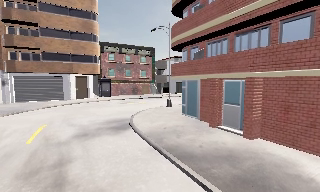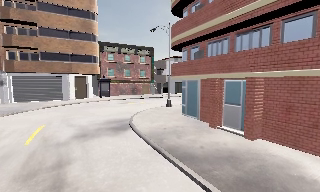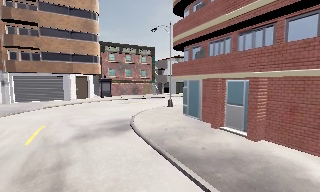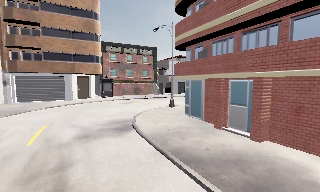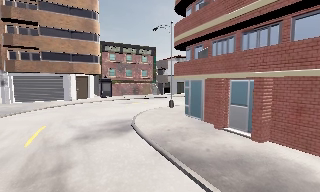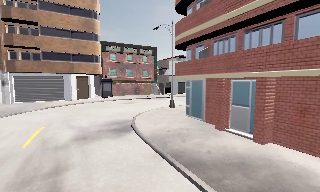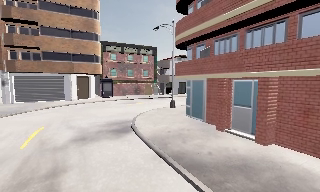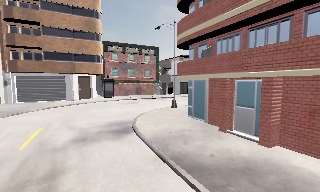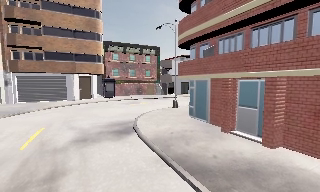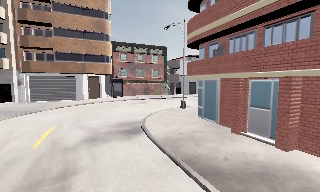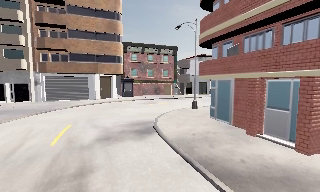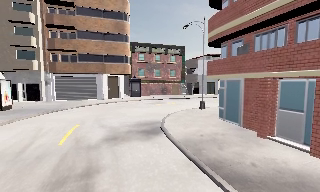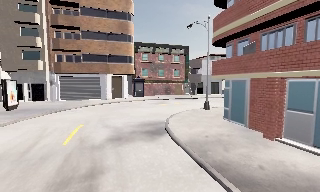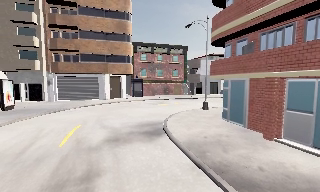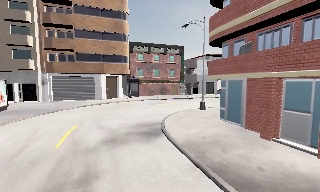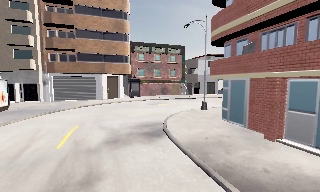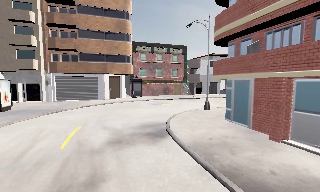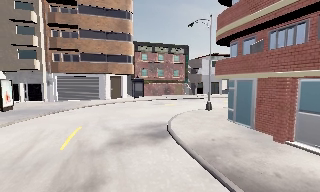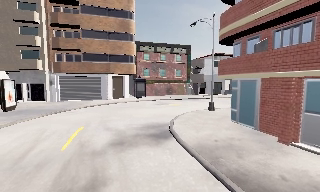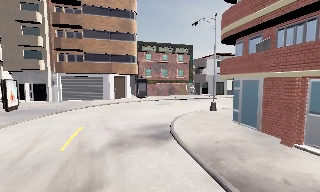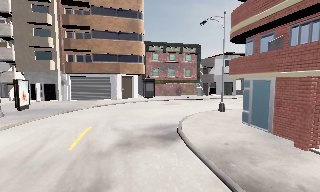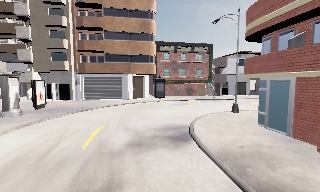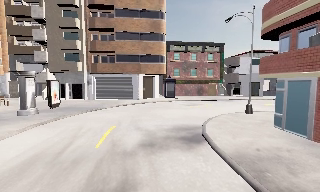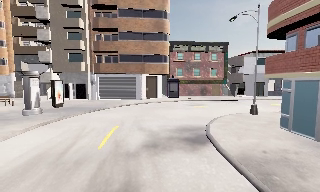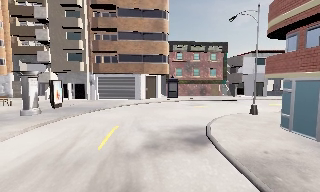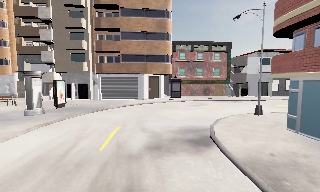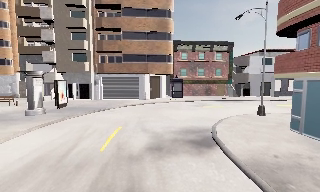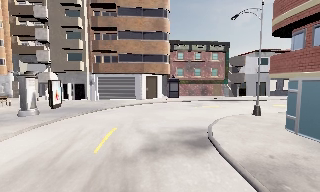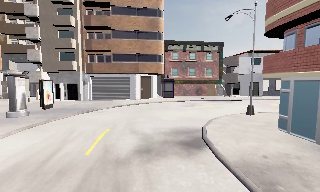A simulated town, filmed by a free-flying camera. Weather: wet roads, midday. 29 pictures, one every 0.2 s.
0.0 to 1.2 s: The camera travels forward, about 0.5 m, so what stands in front looms larger.
1.2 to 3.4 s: The camera travels forward and to its left, about 1 m, so what stands in front looms larger.
3.4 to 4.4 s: The camera swings to its left by about 10 degrees, and the scene slides to the right.
4.4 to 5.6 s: The camera travels forward, about 0.5 m, so what stands in front looms larger.
The film runs forward here.
